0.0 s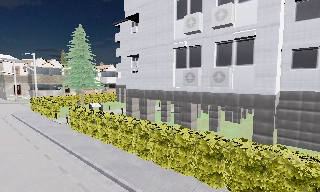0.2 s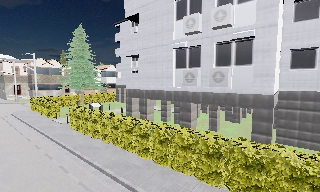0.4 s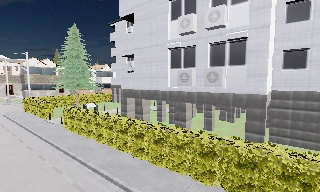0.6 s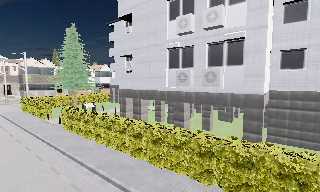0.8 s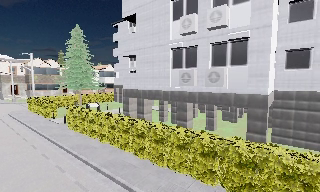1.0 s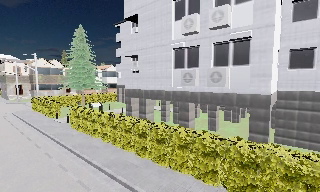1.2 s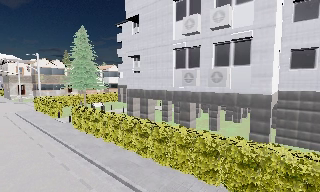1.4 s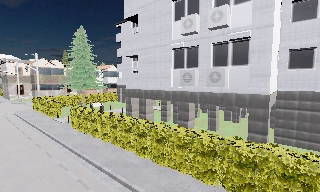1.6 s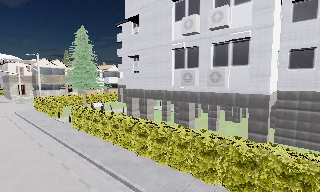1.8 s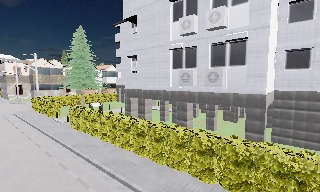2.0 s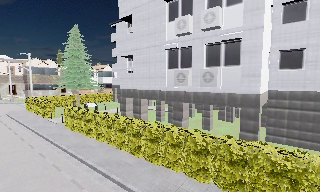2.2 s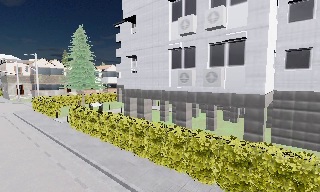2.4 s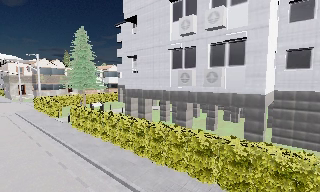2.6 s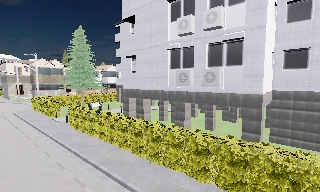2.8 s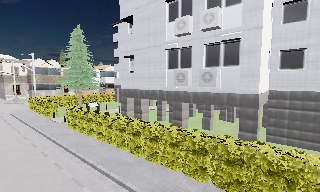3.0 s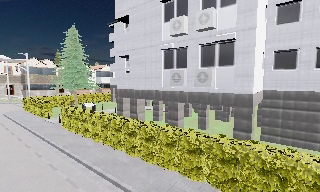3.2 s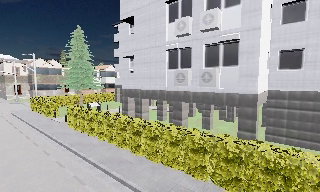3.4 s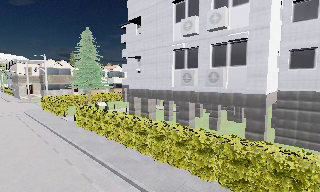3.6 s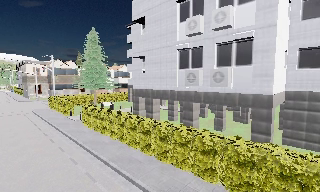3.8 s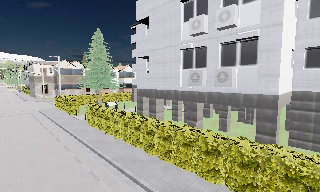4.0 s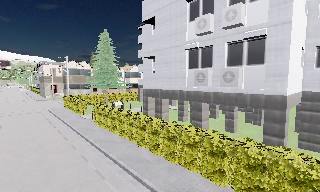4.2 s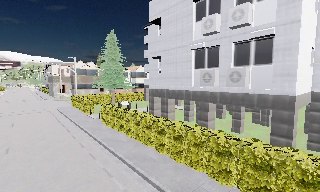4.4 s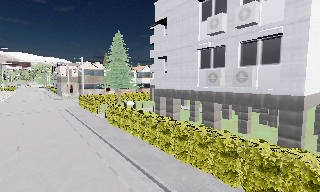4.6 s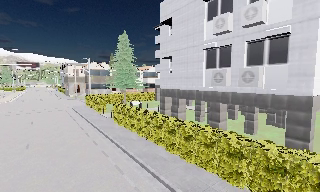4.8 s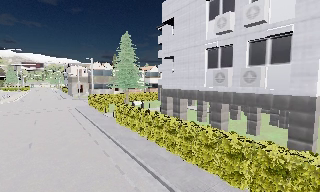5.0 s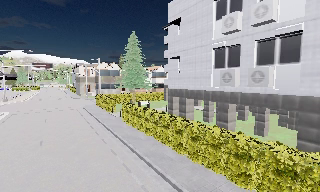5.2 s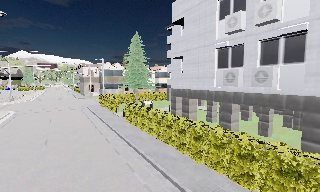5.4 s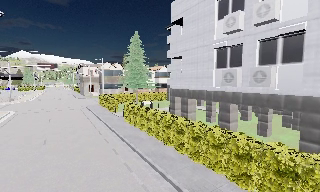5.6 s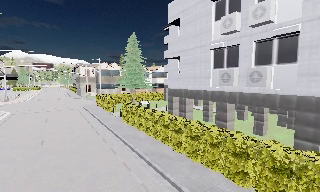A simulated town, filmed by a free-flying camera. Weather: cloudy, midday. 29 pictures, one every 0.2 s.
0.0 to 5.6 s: The camera pans to its left, which is counterclockwise from overhead, by about 20 degrees. It travels backward and to its right, about 1 m, so what stands in front gets smaller.
The film runs backward here.
